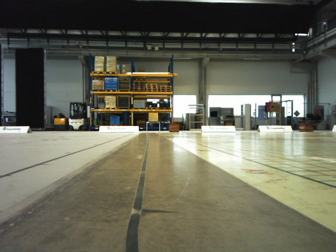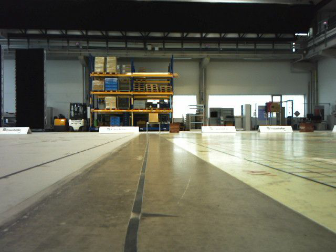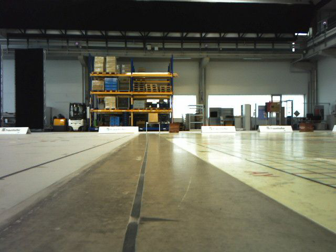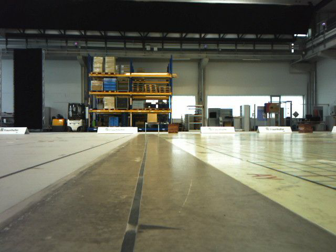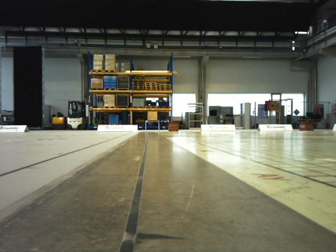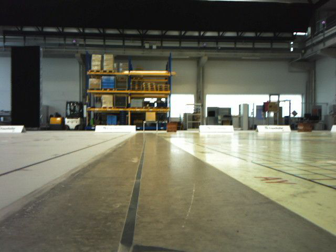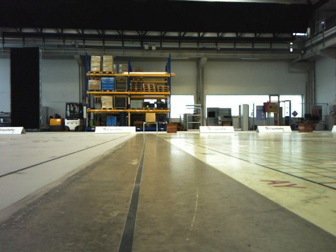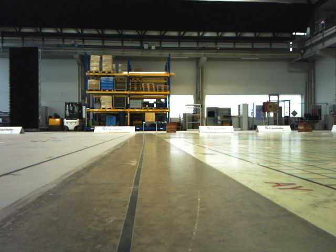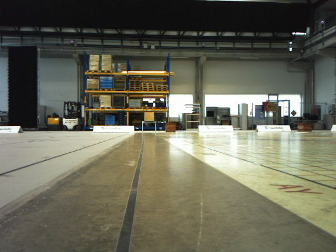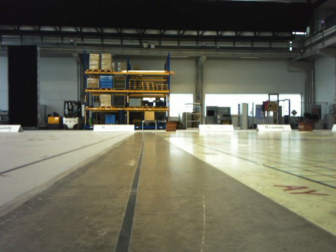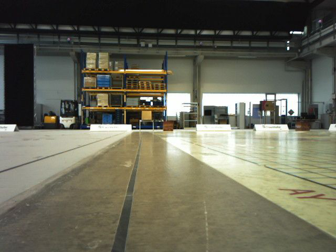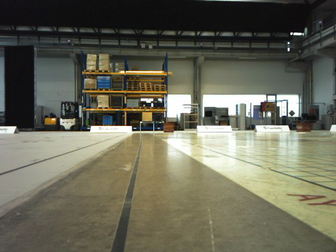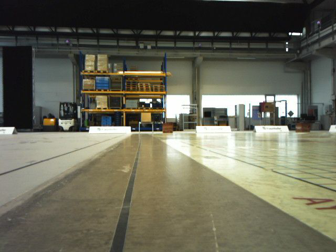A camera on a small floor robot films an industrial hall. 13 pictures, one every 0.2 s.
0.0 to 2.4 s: The camera travels forward, about 0.4 m, so what stands in front looms larger.
The film runs forward here.
